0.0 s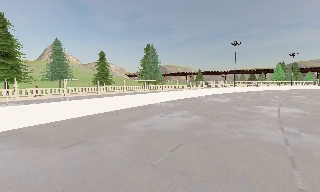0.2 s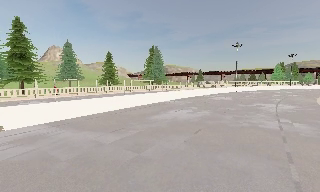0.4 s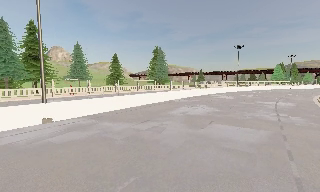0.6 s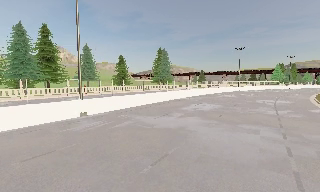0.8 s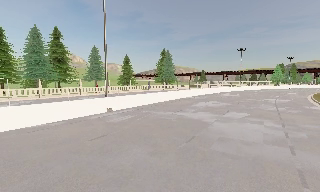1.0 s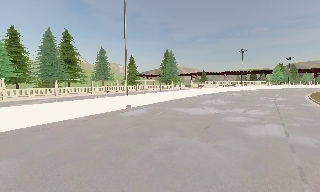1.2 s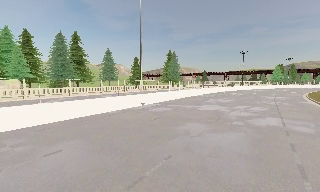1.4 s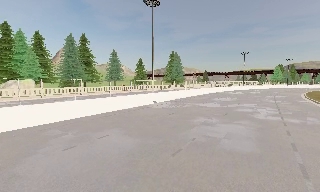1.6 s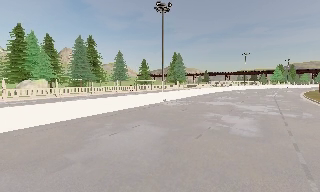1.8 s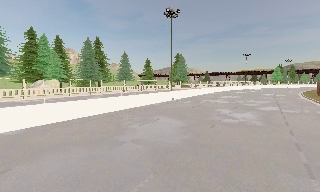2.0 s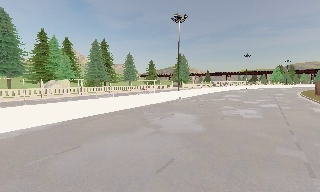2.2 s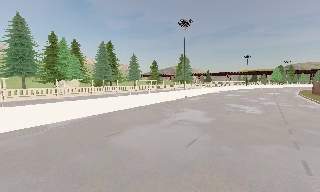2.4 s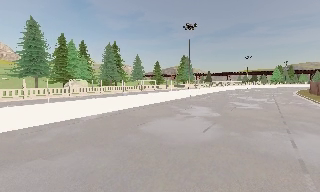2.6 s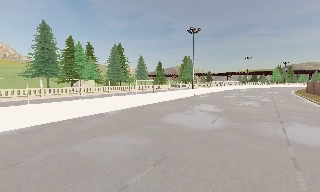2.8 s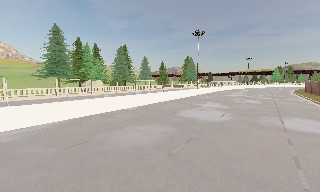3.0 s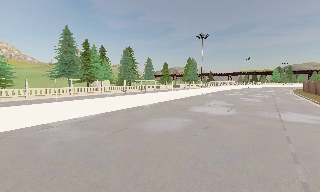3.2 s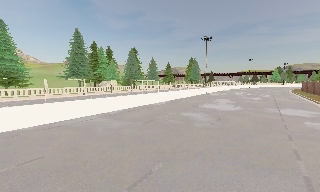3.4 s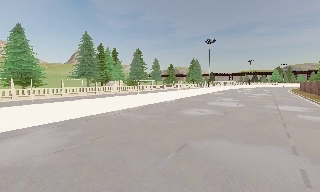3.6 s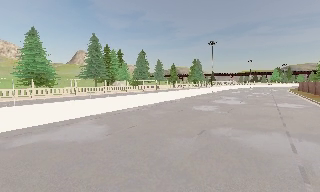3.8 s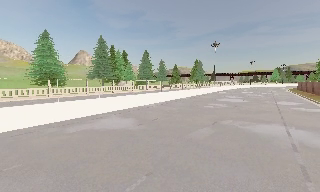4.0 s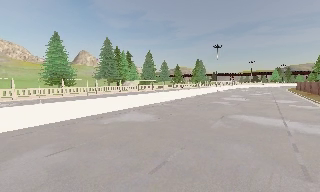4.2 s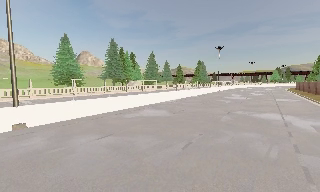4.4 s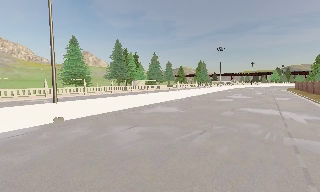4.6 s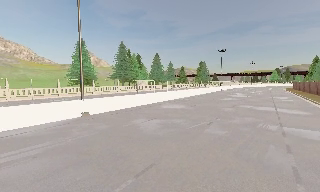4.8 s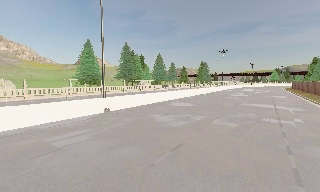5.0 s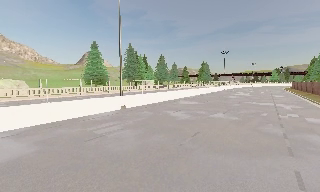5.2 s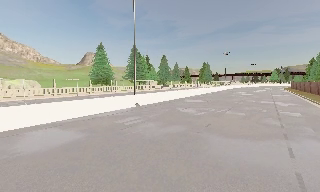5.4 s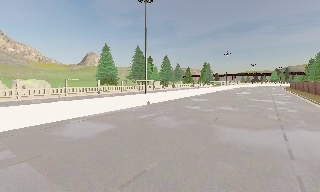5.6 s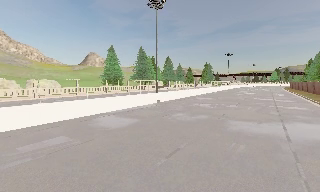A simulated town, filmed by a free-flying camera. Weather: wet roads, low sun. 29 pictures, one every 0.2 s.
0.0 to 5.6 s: The camera travels backward and to its left, about 60 m, so what stands in front gets smaller.
The film runs backward here.
